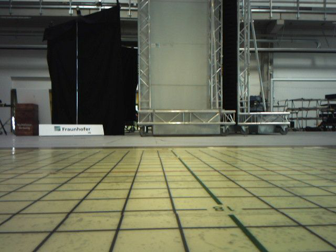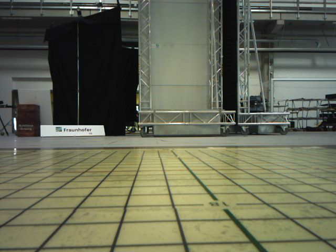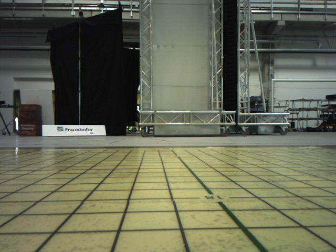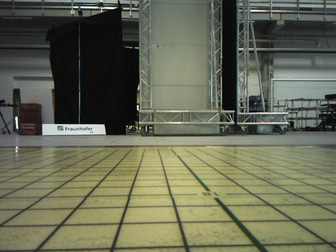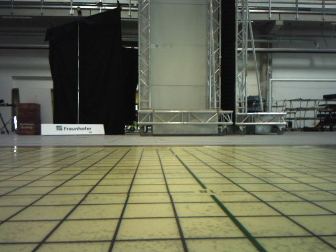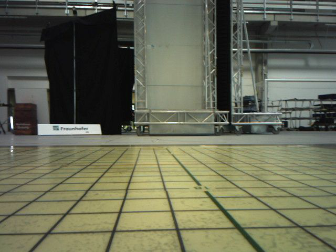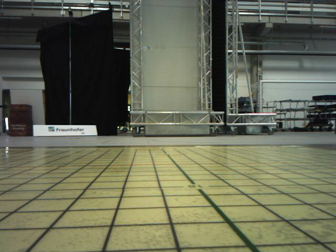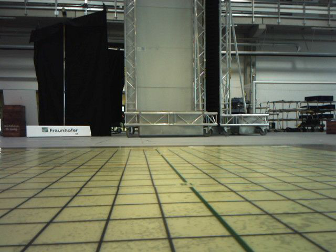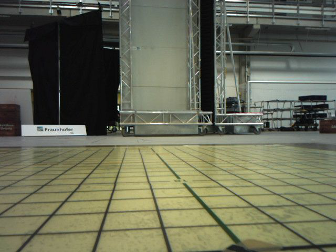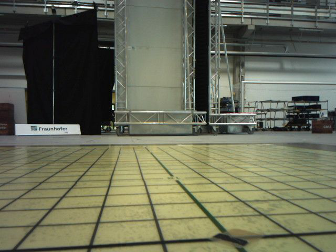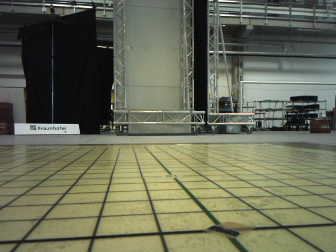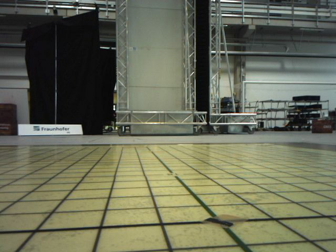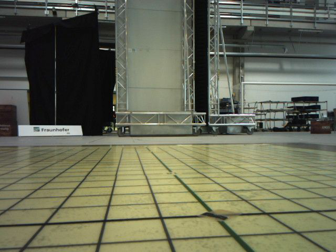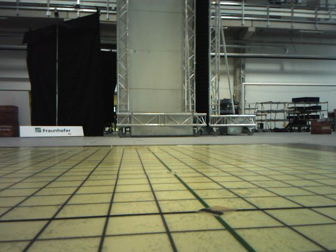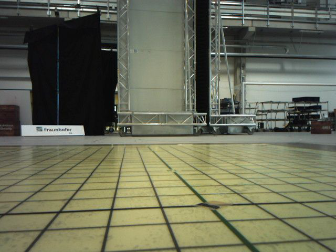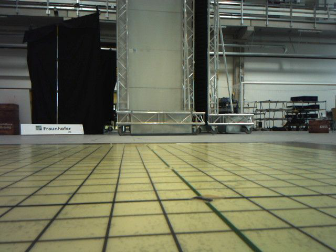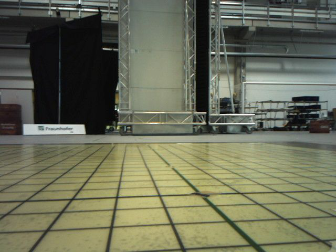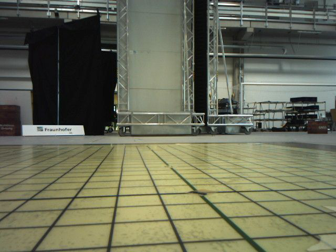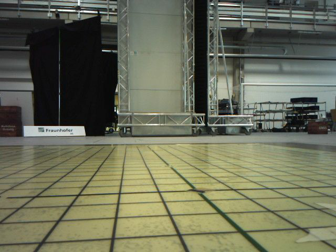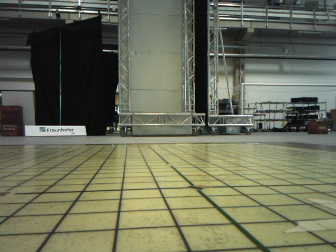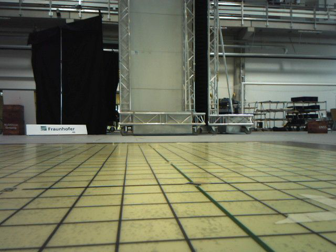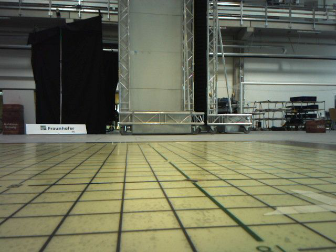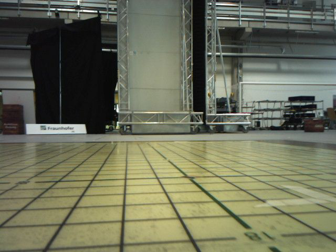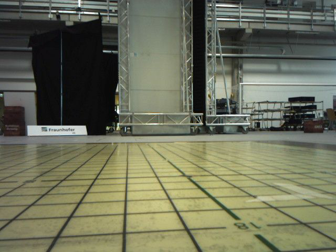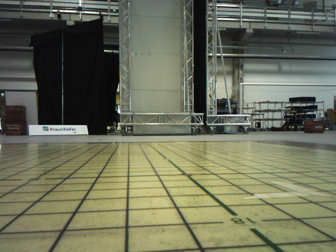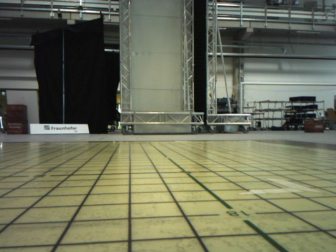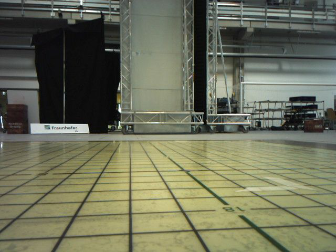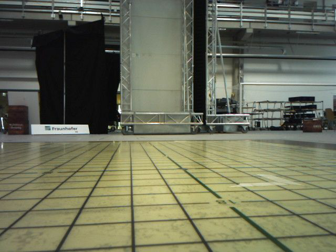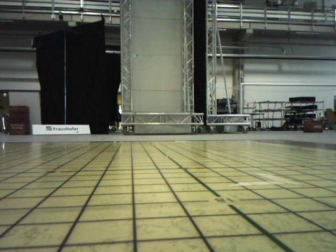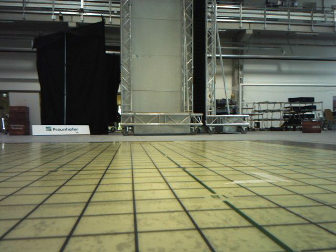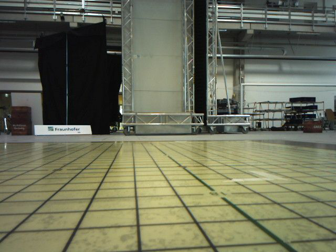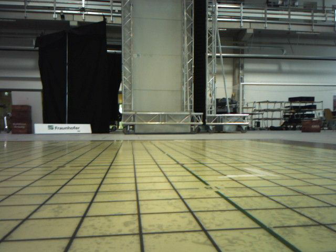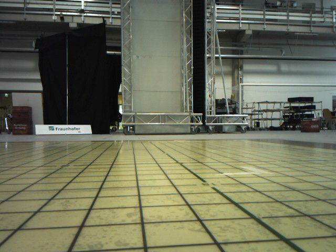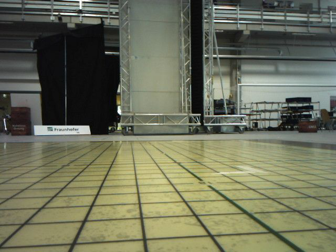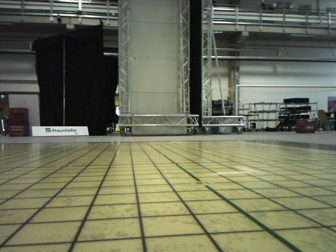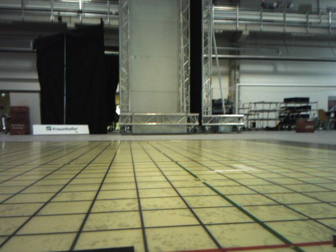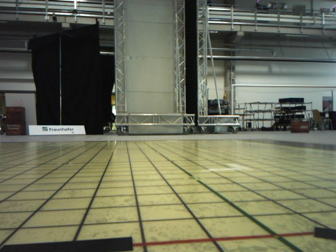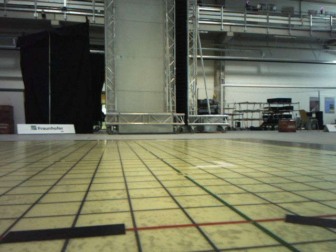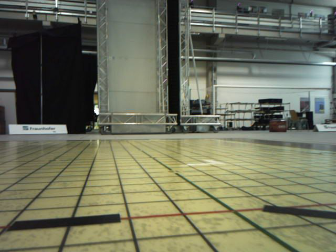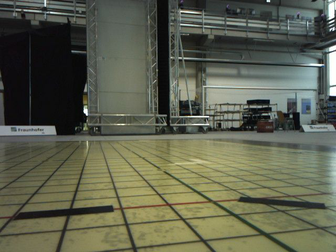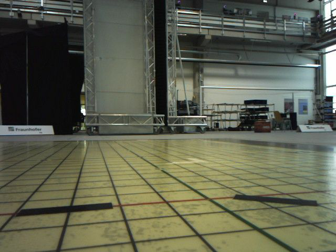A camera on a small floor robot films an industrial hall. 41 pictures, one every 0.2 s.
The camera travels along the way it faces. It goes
backward.
0.0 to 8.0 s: The camera swings to its right by about 10 degrees, and the scene slides to the left. It travels backward, about 1.6 m, so what stands in front gets smaller.
The film runs backward here.
